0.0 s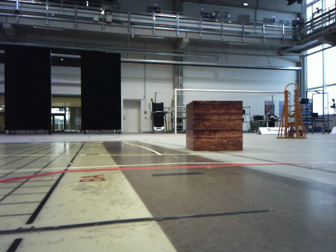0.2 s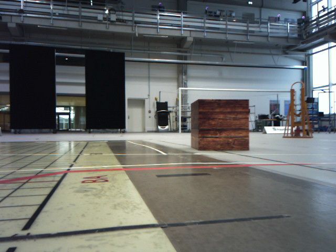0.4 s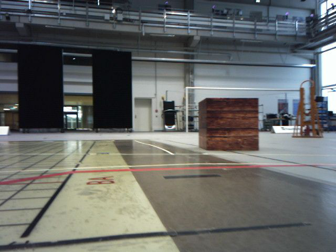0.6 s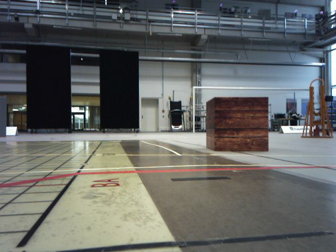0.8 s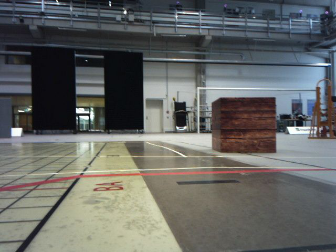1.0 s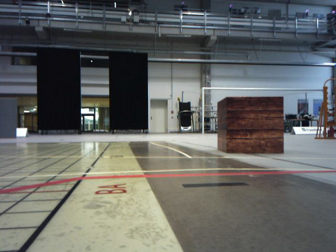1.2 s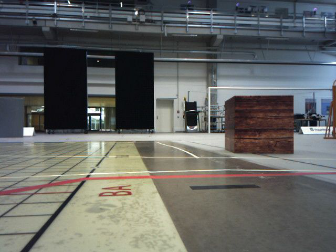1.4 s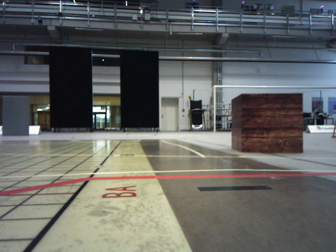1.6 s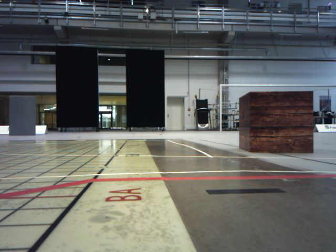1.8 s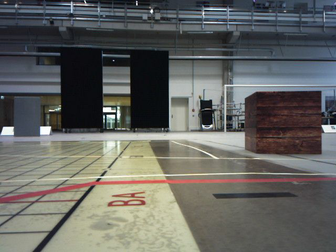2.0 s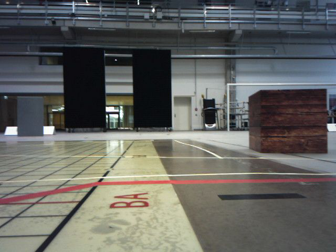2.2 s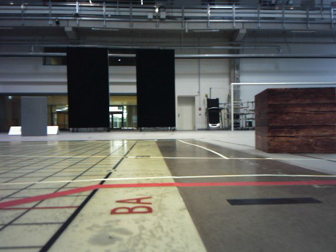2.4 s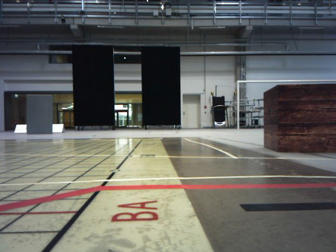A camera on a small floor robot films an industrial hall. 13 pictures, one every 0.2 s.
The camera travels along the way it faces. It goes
forward.
0.0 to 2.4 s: The camera pans to its left, which is counterclockwise from overhead, by about 10 degrees. It travels forward, about 0.5 m, so what stands in front looms larger.
The film runs forward here.
